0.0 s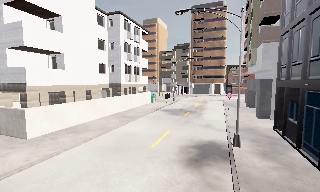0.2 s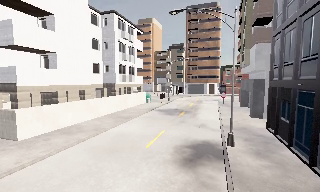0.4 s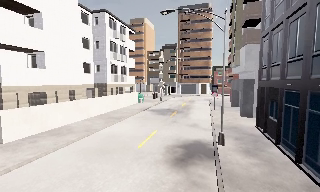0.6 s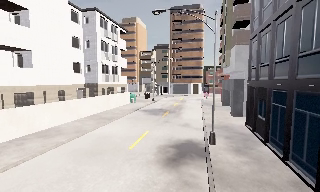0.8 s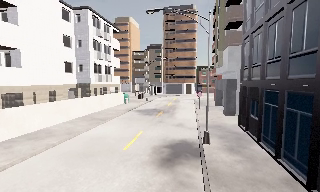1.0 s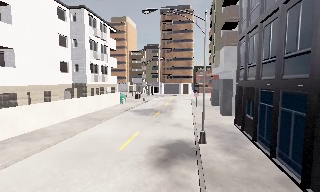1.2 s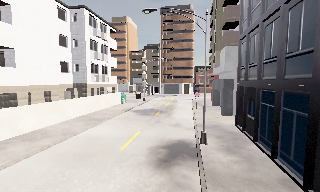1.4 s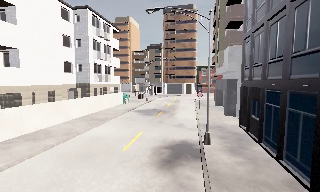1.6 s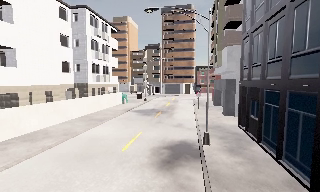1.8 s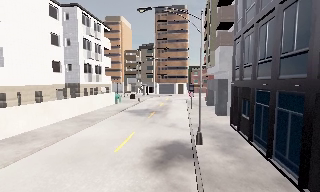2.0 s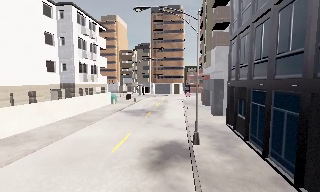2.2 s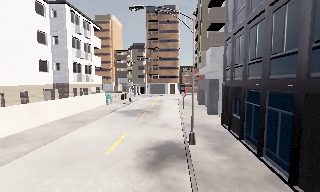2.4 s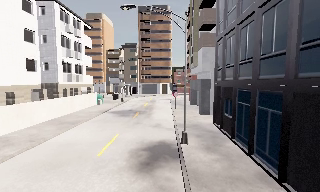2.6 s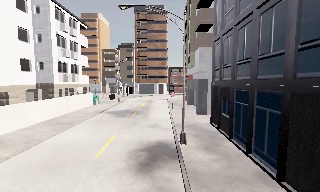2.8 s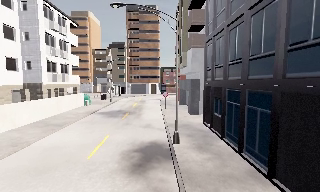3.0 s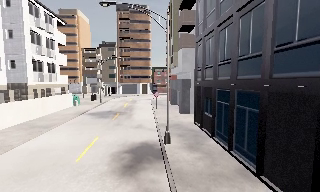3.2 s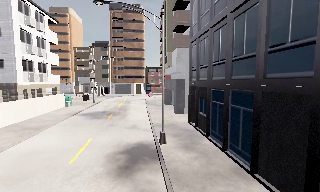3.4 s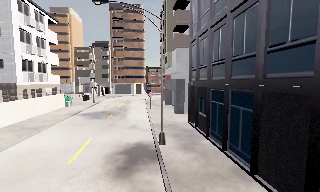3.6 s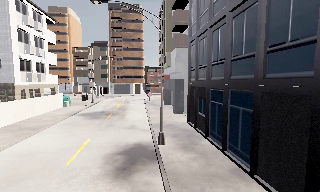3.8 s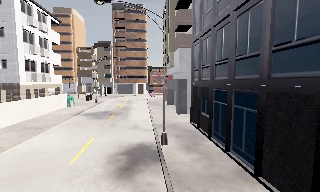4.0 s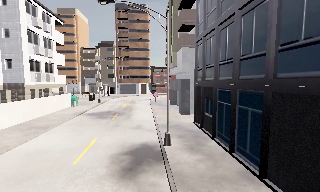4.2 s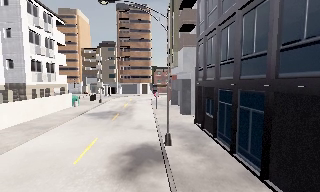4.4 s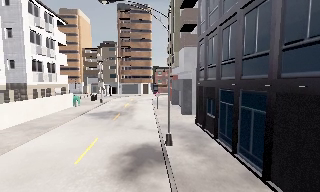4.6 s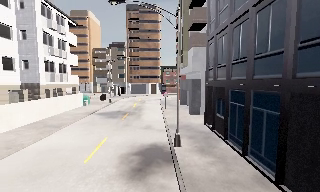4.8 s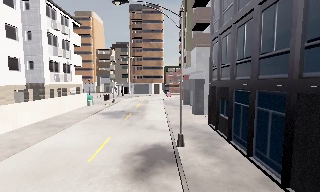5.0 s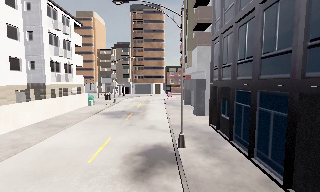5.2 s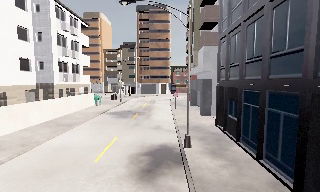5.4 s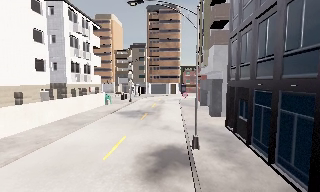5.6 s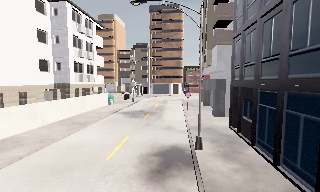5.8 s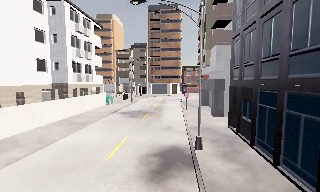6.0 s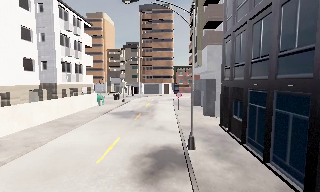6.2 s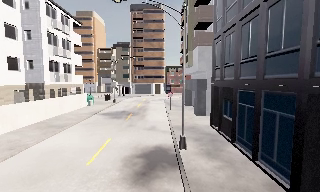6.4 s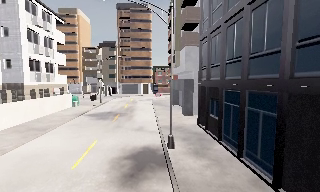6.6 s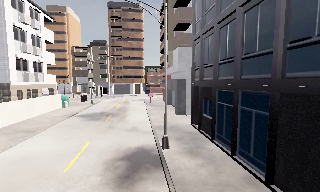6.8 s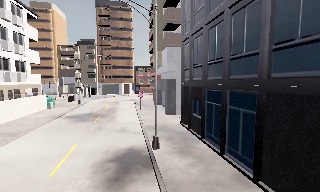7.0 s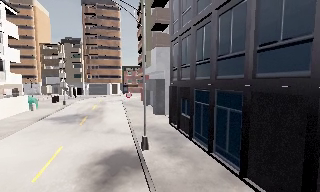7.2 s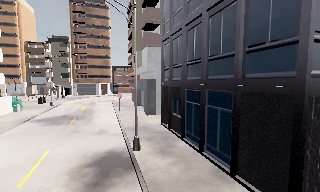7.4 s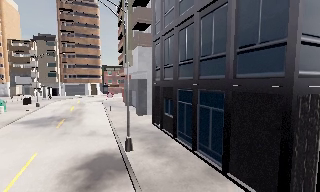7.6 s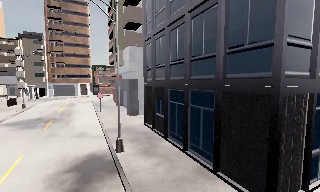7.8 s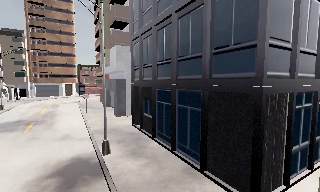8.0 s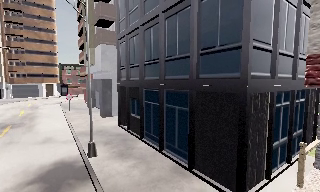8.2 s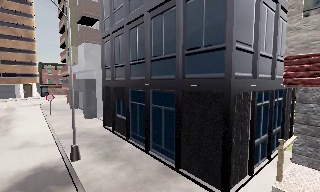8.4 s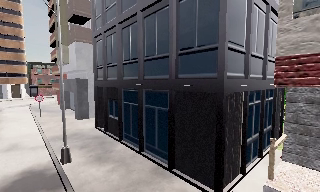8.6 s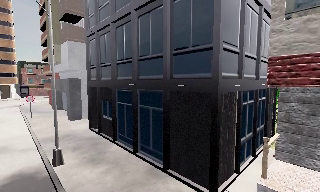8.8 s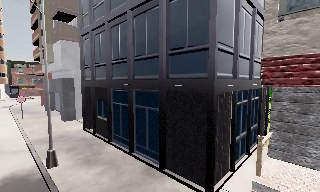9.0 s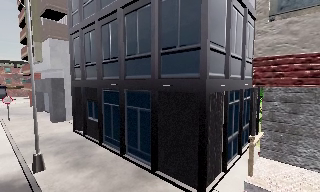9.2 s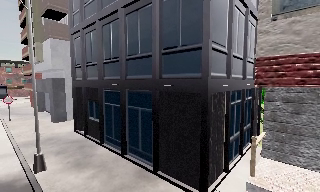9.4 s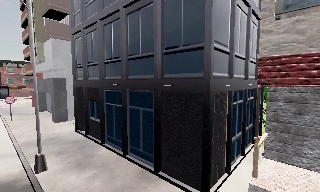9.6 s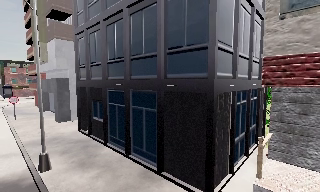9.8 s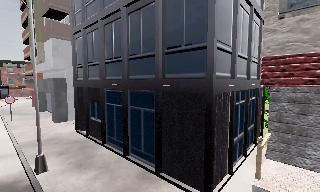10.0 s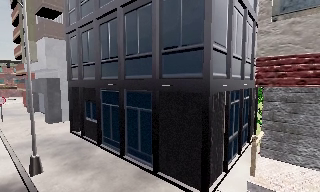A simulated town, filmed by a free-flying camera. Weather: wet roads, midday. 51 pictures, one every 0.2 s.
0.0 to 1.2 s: The scene slides to the left, as the camera pans about 10 degrees to its right.
1.2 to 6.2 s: The scene slides to the left, as the camera pans about 10 degrees to its right. It travels forward, about 1 m, so what stands in front looms larger.
6.2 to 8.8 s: The camera pans to its right, which is clockwise from overhead, by about 45 degrees.
8.8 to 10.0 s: The camera shifts only a little, or ends up much as it began.
The film runs forward here.
